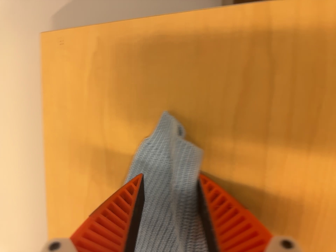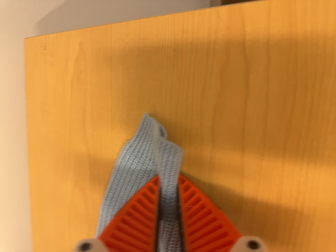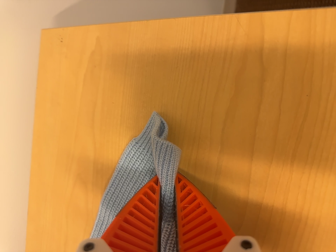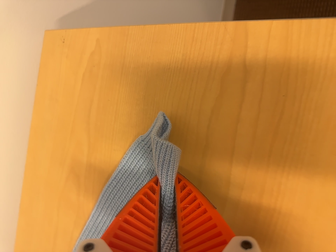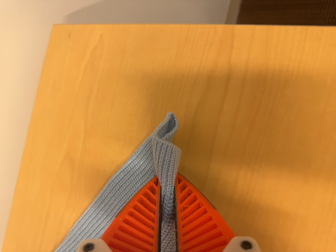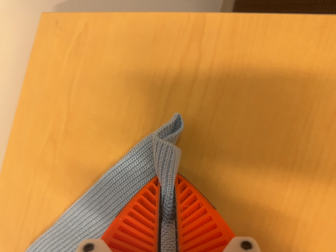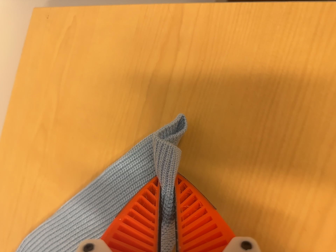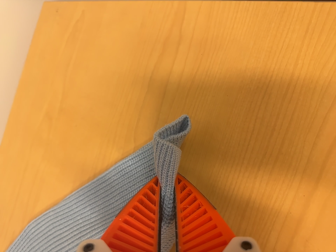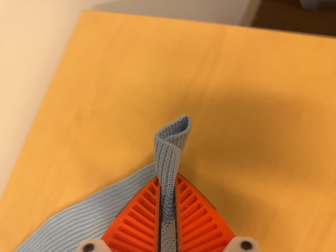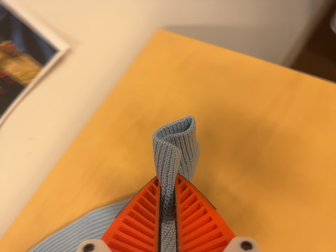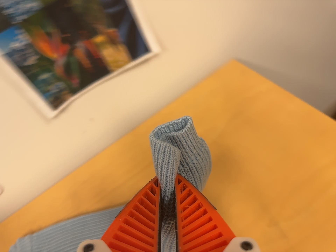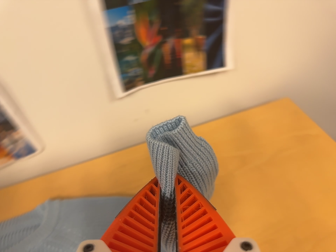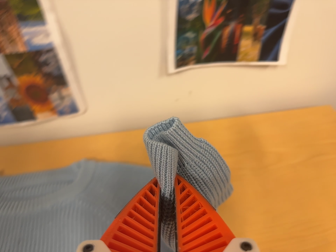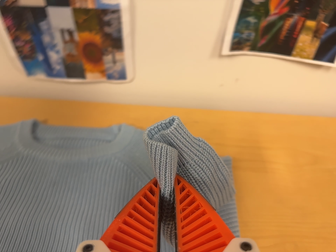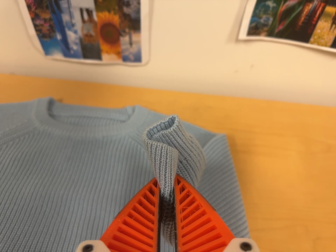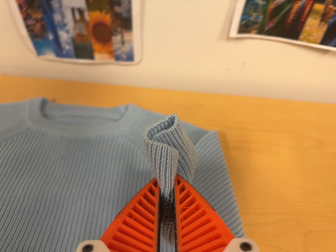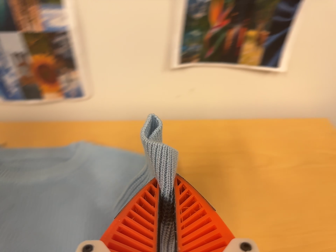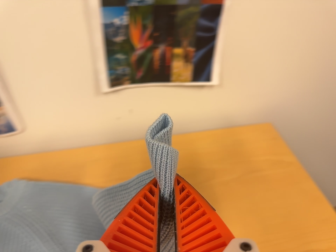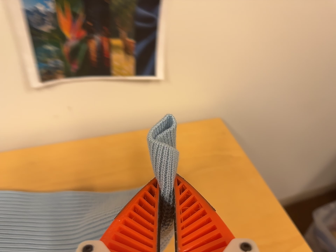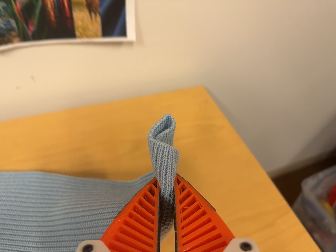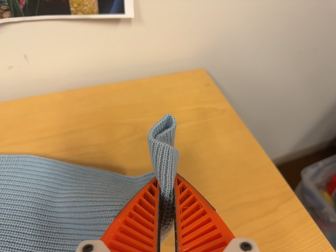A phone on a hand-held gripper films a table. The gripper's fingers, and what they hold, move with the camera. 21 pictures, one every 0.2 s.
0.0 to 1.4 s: The camera travels toward the bottom of its view, backward and to its right, about 14 cm. Its aim tips toward the top of its view by about 10 degrees. It rolls about its line of sight by about 15 degrees, and the scene rotates clockwise.
1.4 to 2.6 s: The camera travels to its left, about 40 cm, so close, fixed things drift to the right. Its aim tips toward the top of its view by about 15 degrees. It rolls about its line of sight by about 75 degrees, and the scene rotates clockwise.
2.6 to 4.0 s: The camera swings to its right by about 15 degrees, and the scene slides to the left. It travels to its right and forward, about 20 cm, so close, fixed things drift to the left. It rolls about its line of sight by about 15 degrees, and the scene rotates counterclockwise.
The film runs forward here.
